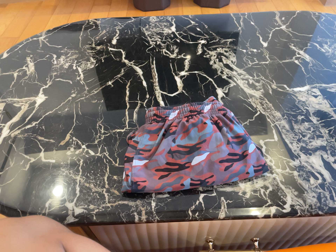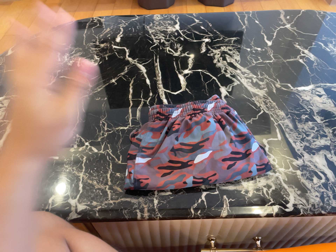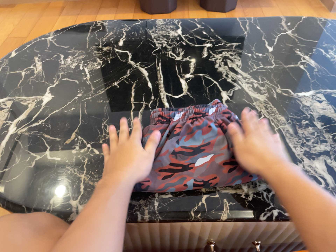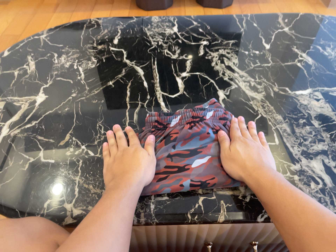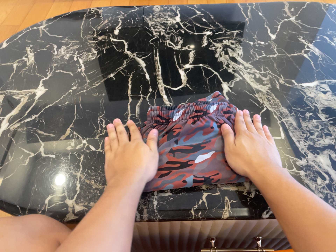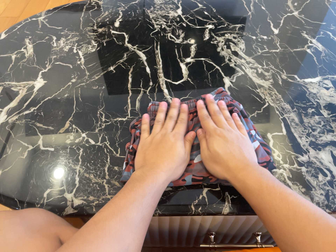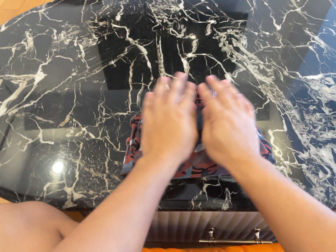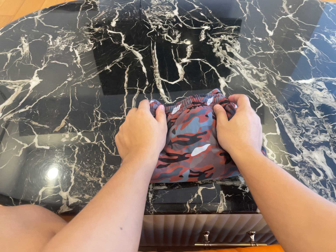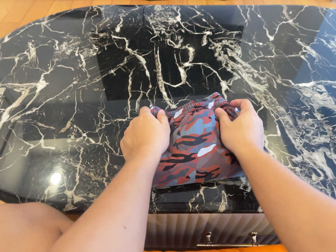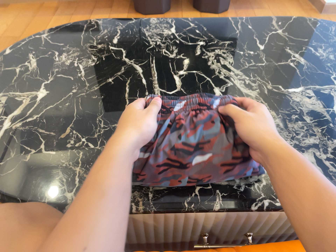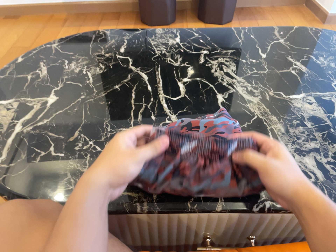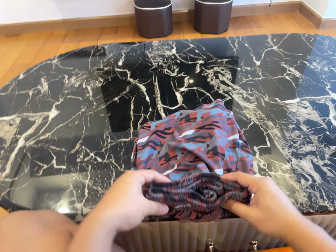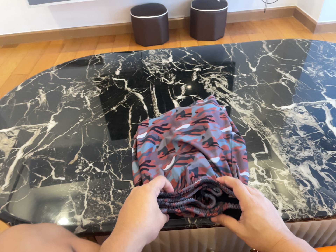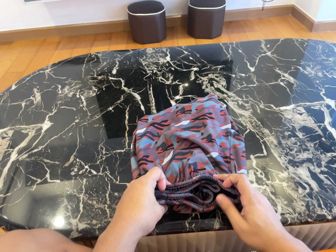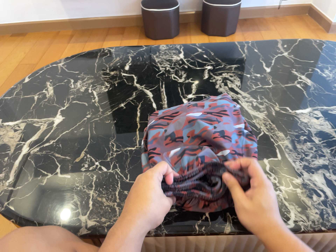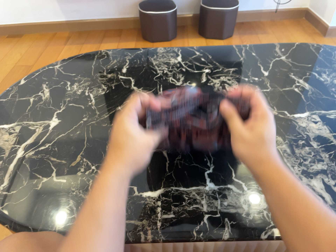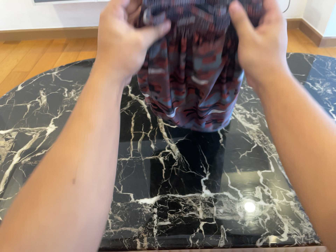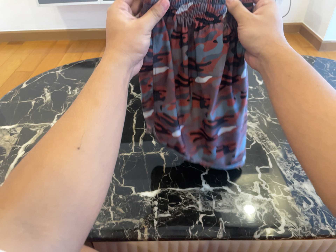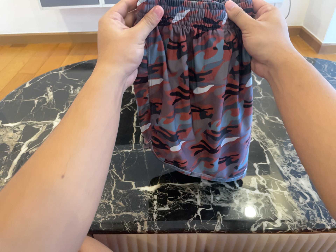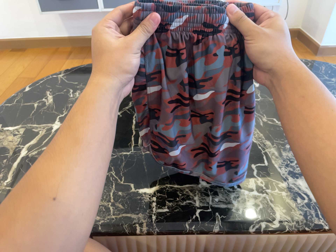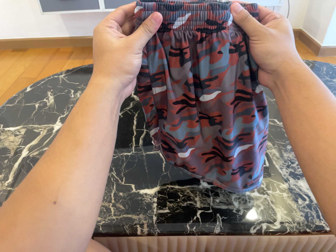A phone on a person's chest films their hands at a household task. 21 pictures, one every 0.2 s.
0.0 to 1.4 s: The camera shifts only a little, or ends up much as it began.
1.4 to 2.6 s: The camera travels backward, about 7 cm, so what stands in front gets smaller. Its aim tips toward the top of its view by about 10 degrees, and the scene shifts downward.
2.6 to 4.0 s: The camera shifts only a little, or ends up much as it began.
The film runs backward here.
